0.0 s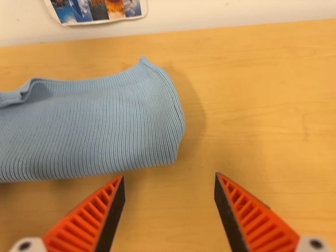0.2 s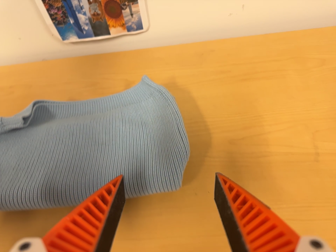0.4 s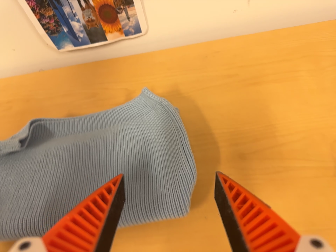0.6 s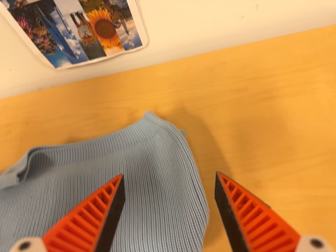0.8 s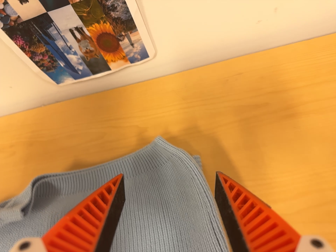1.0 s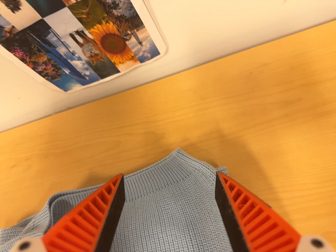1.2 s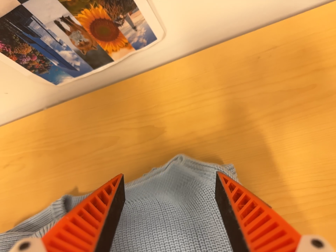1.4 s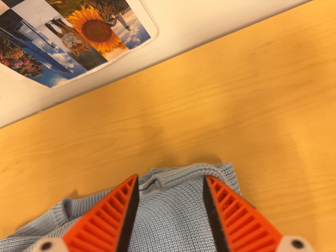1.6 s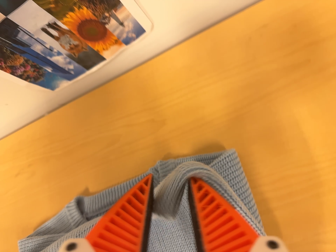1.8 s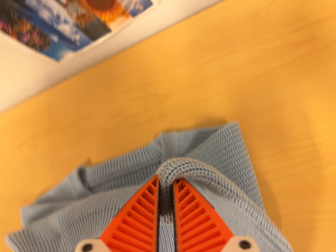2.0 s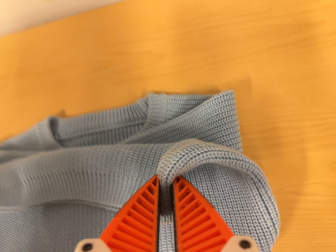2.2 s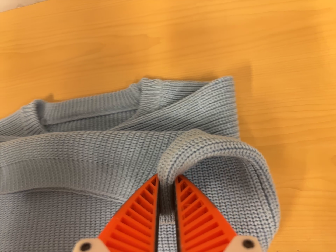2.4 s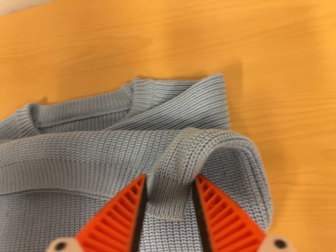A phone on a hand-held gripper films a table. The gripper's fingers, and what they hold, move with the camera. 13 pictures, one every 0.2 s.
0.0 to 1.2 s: The scene slides to the right, as the camera pans about 10 degrees to its left. It travels toward the top of its view and forward, about 30 cm. Its aim tips toward the bottom of its view by about 15 degrees. It rolls about its line of sight by about 15 degrees, and the scene rotates counterclockwise.
1.2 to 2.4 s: The camera travels toward the bottom of its view, about 7 cm, so close, fixed things drift upward. Its aim tips toward the bottom of its view by about 10 degrees, and the scene shifts upward.
The film runs backward here.
